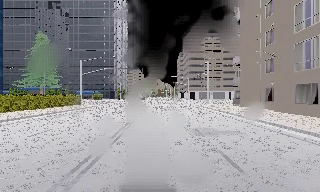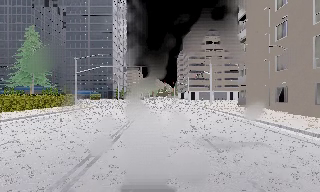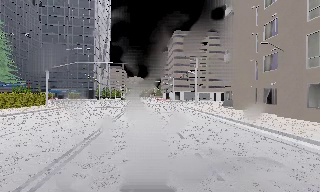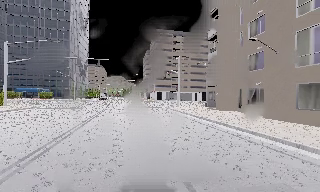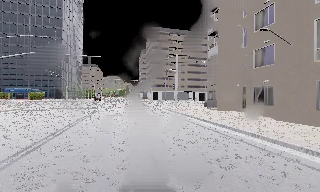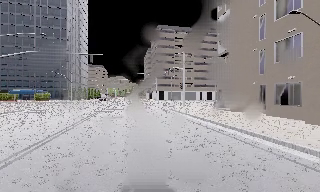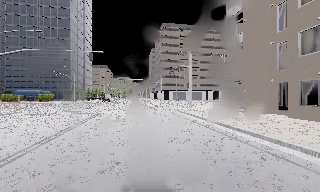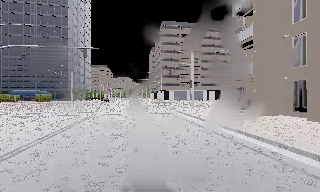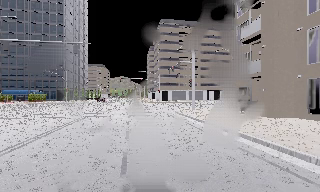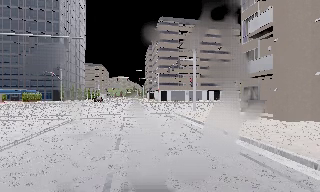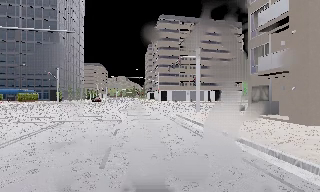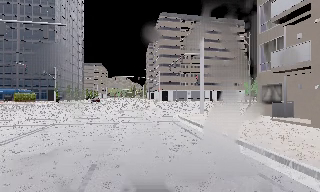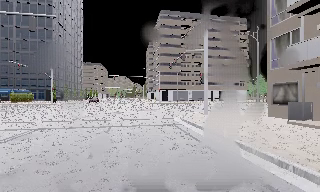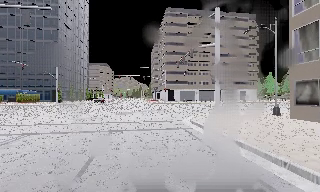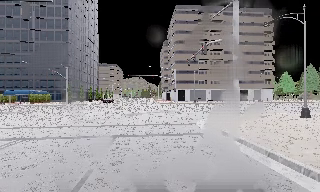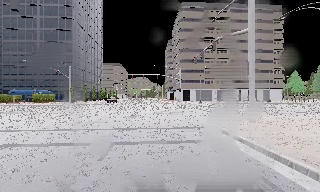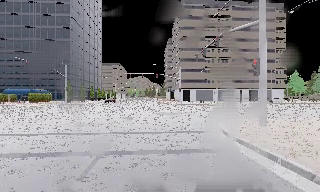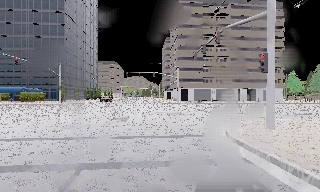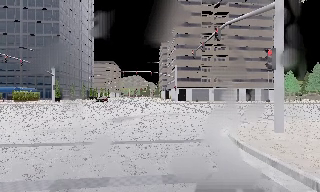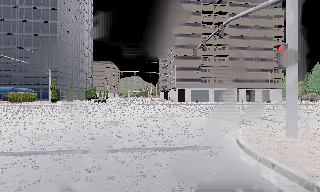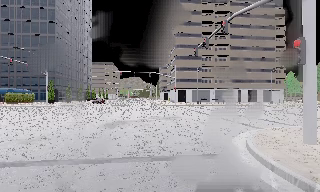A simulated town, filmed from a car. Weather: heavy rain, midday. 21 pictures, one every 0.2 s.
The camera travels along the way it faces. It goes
forward.
0.0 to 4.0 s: The camera travels forward, about 25 m, so what stands in front looms larger. It loses speed.
The film runs forward here.
